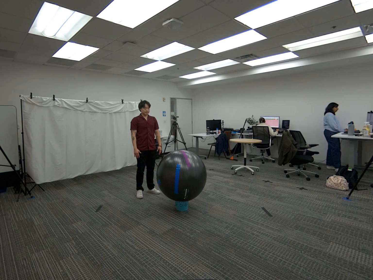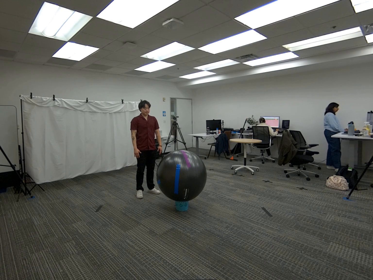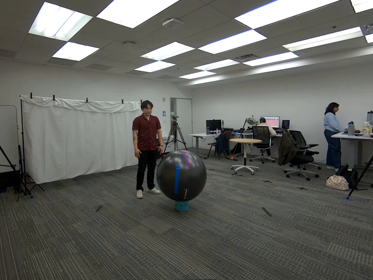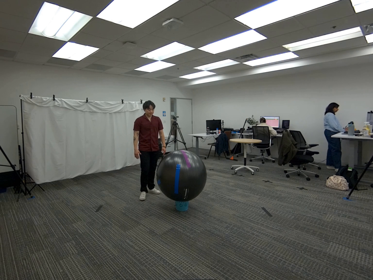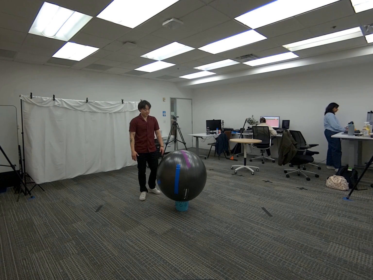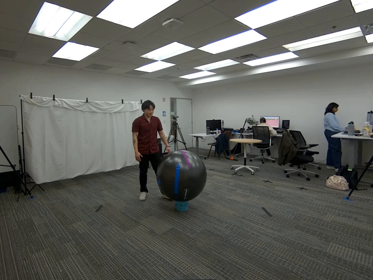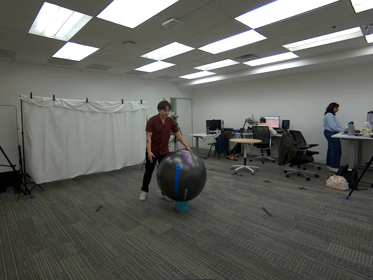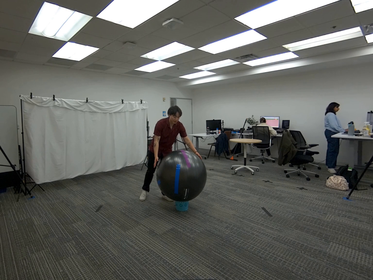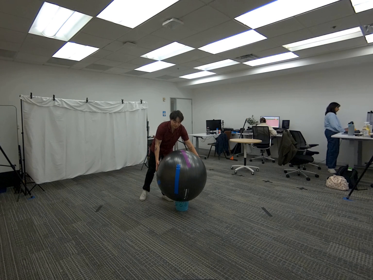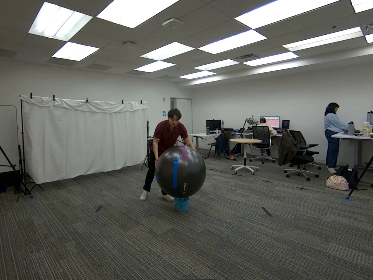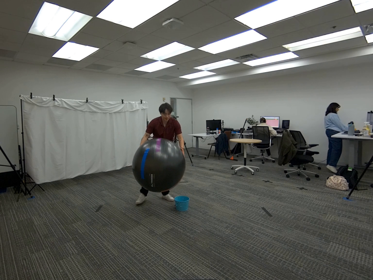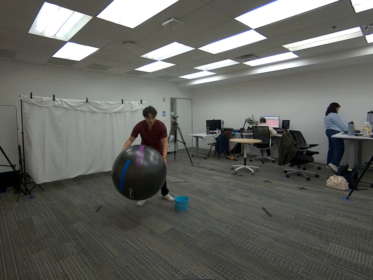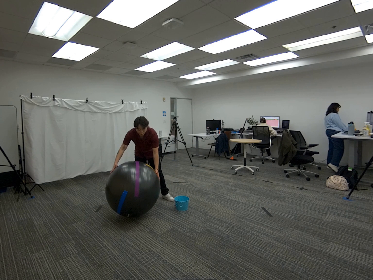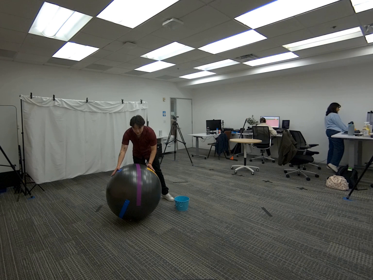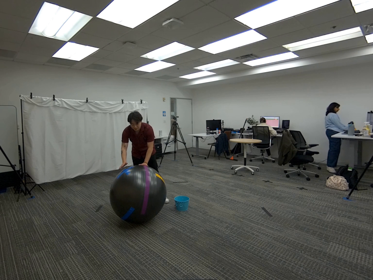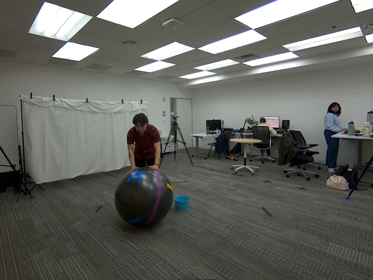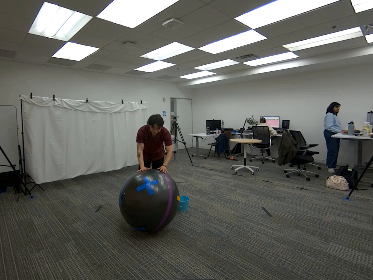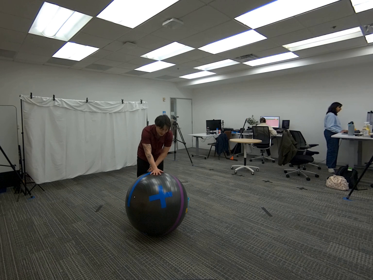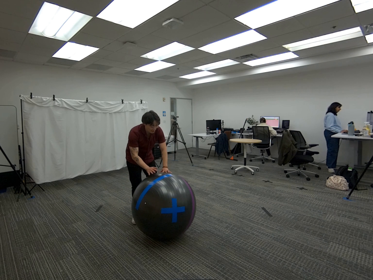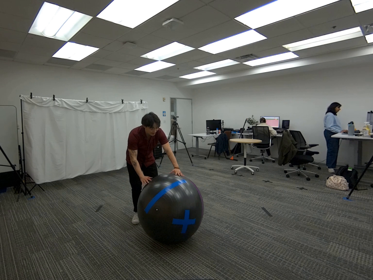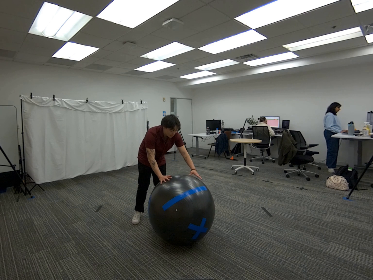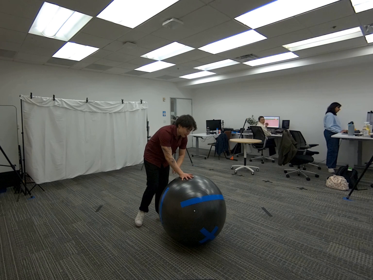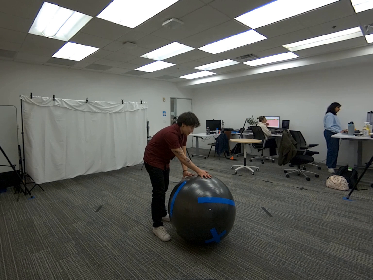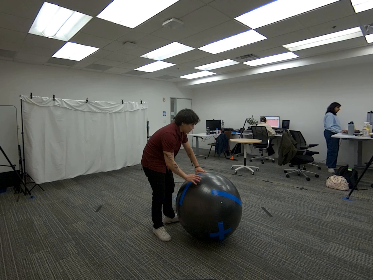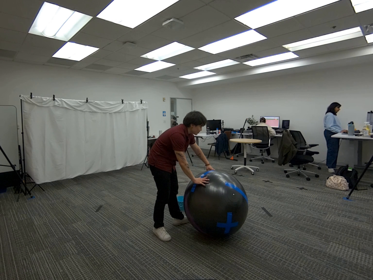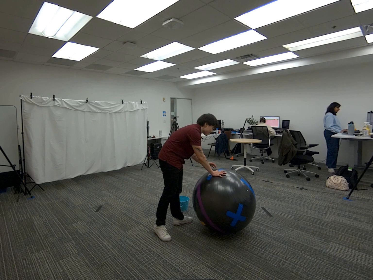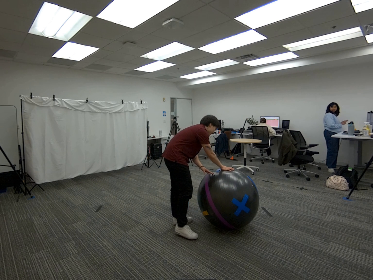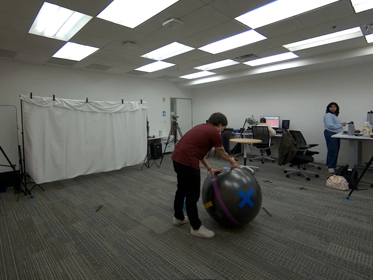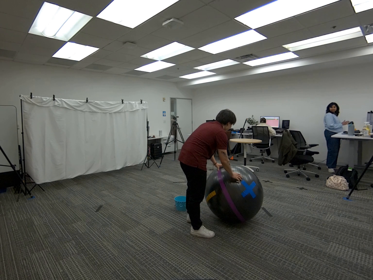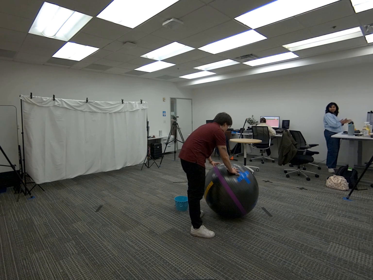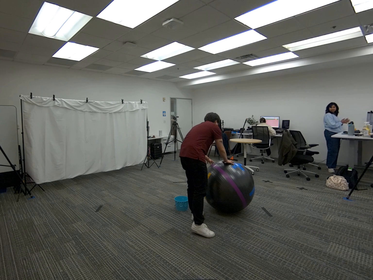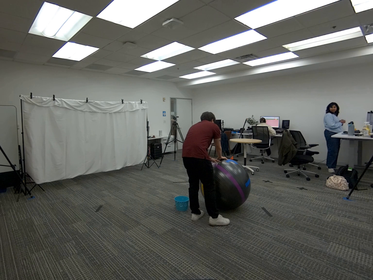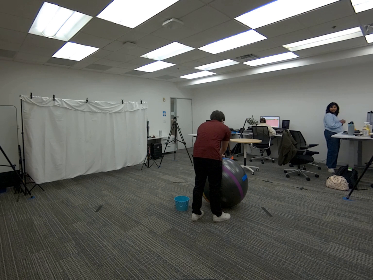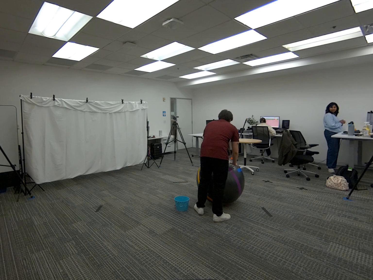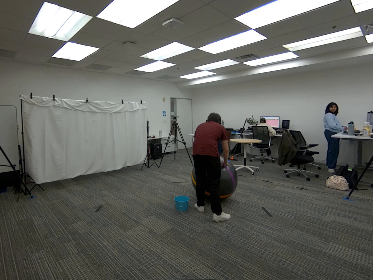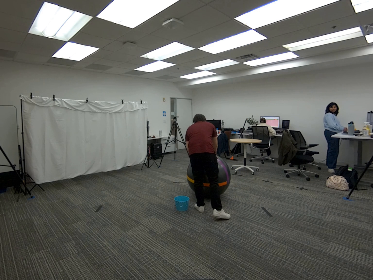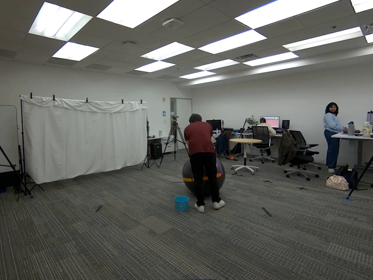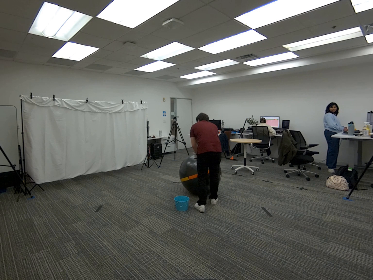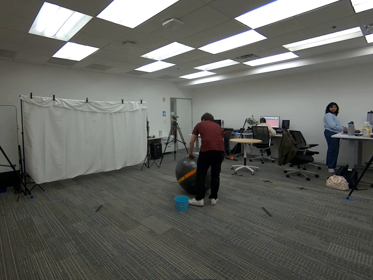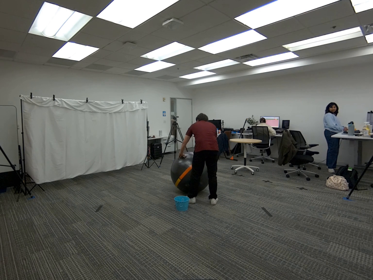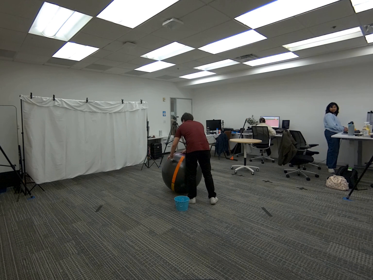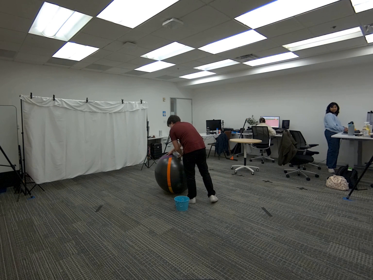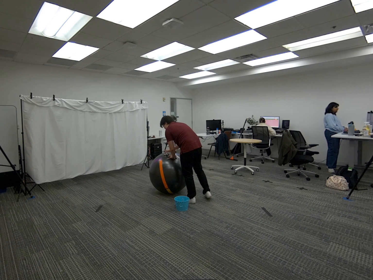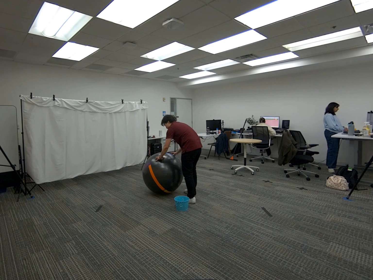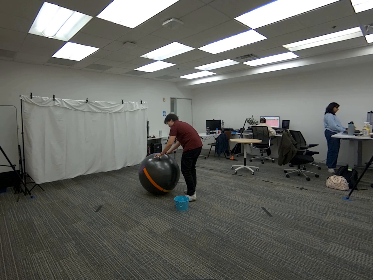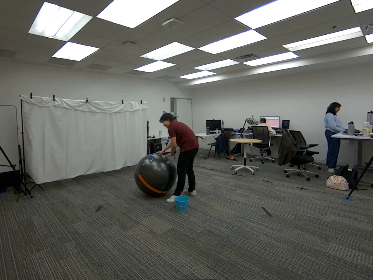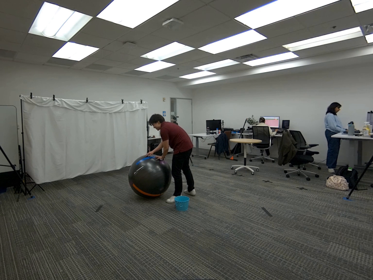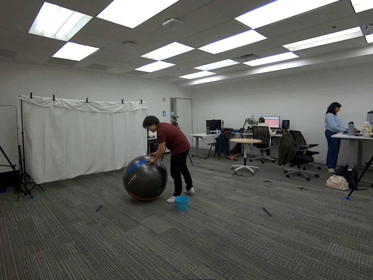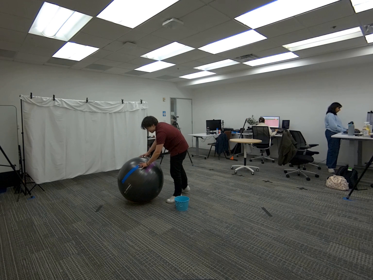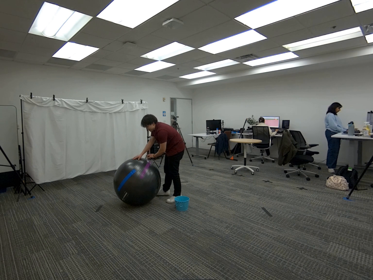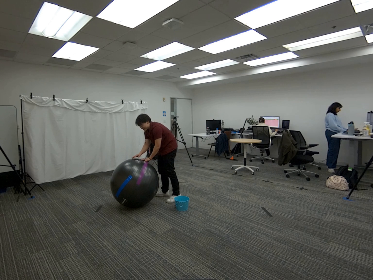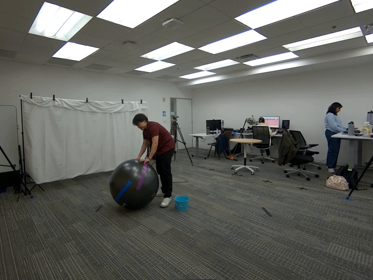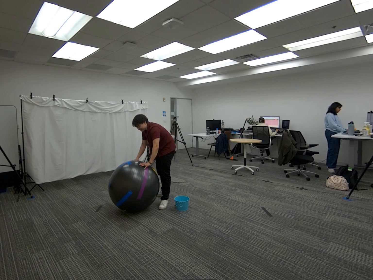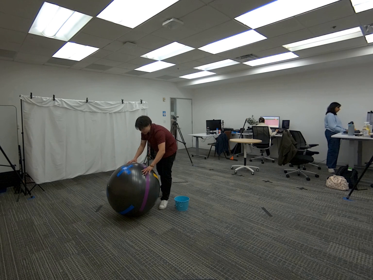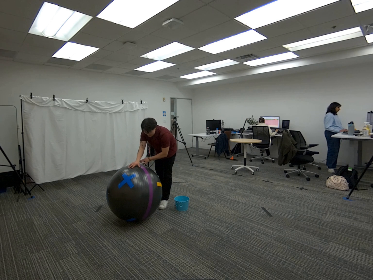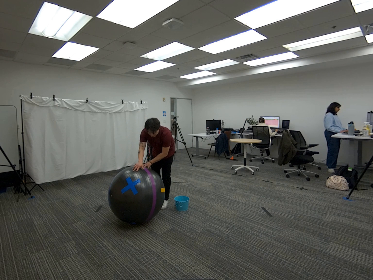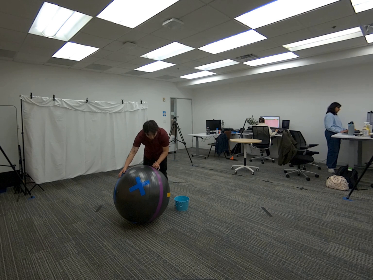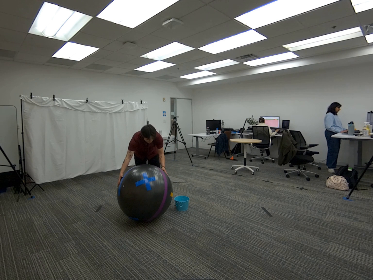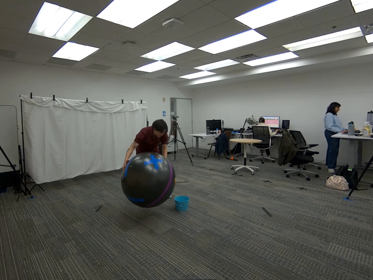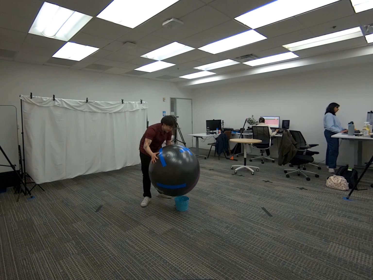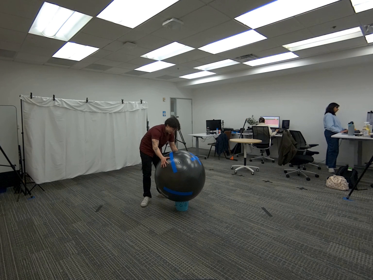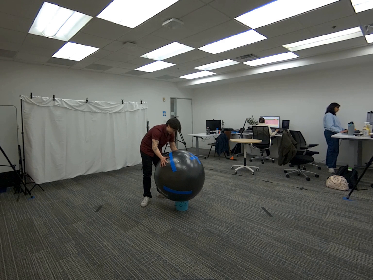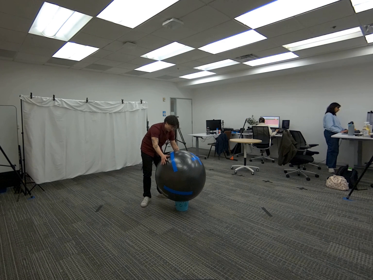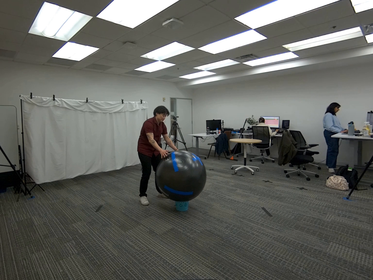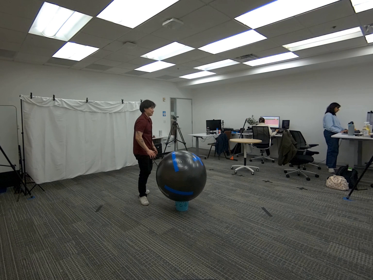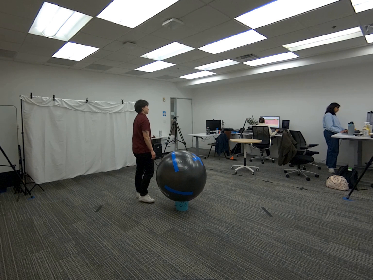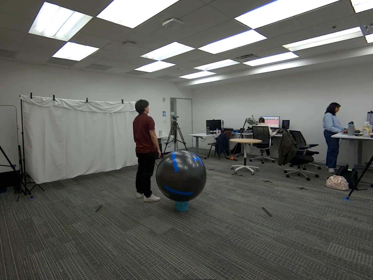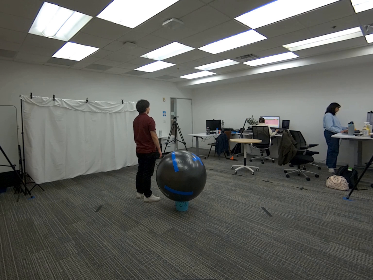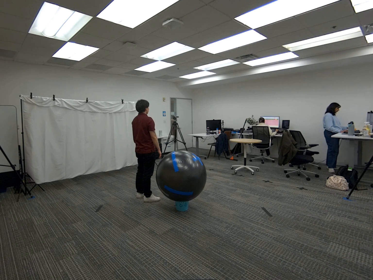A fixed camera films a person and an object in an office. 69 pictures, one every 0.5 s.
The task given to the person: Walk over to the yoga ball and using both hands roll around the bounding area.
